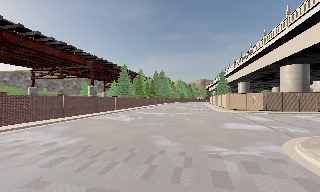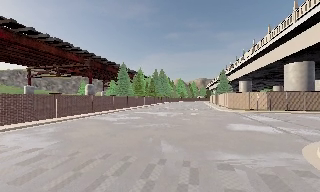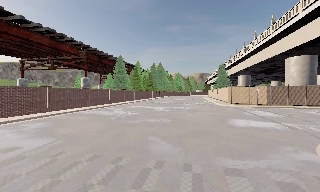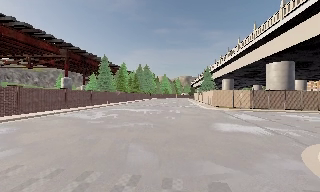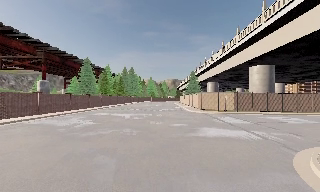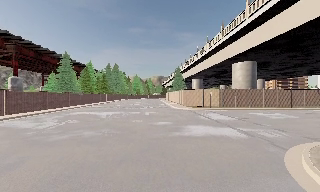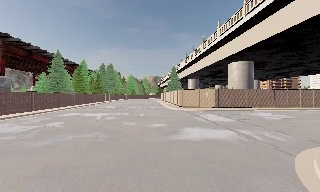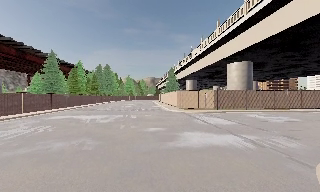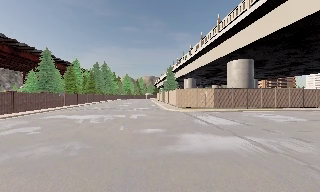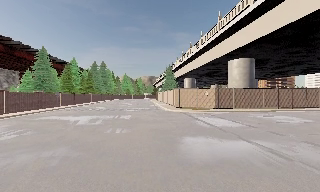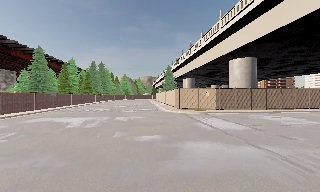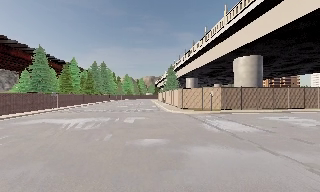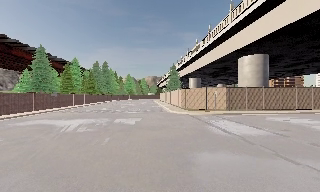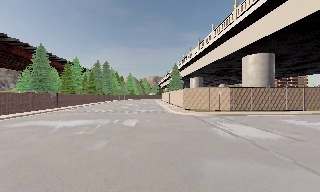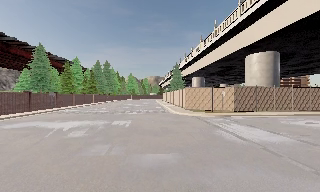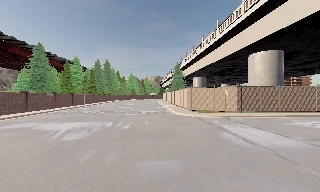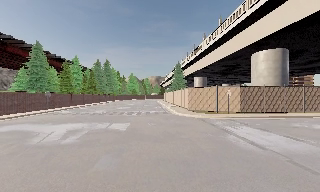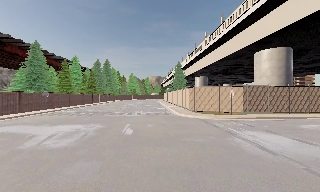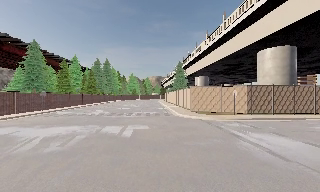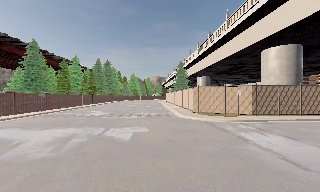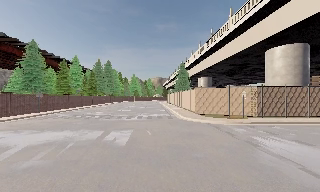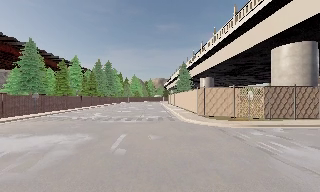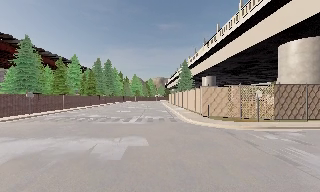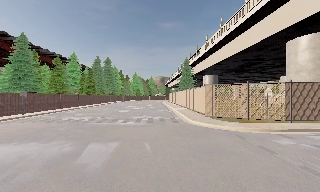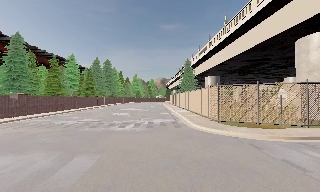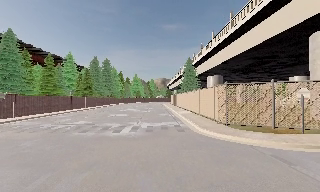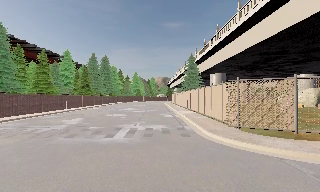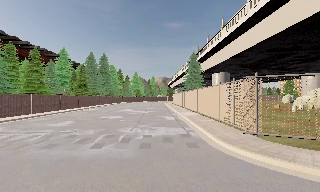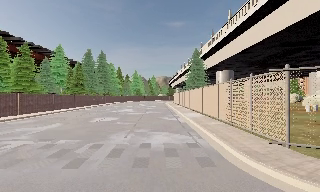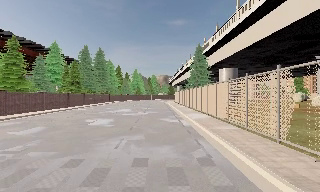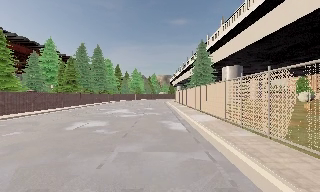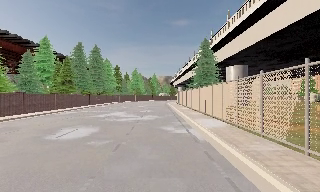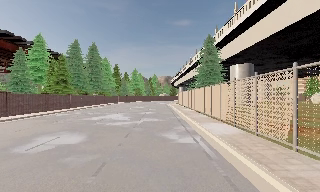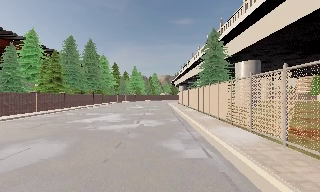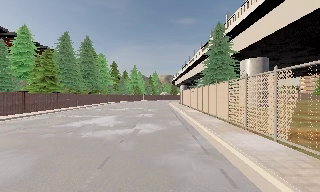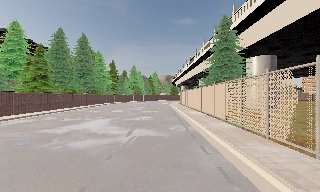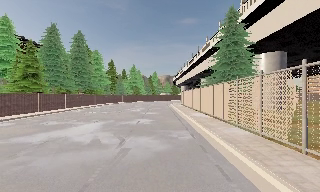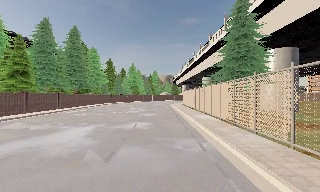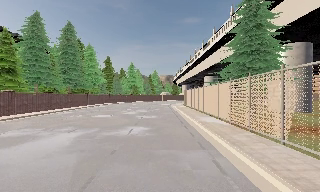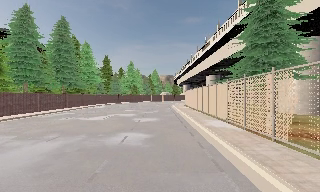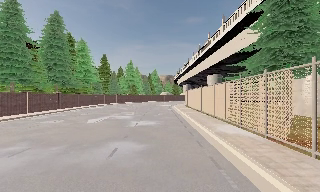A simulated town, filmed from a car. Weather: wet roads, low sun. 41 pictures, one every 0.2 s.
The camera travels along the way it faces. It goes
forward.
0.0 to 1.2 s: The camera pans to its right, which is clockwise from overhead, by about 15 degrees. It travels forward, about 5 m, so what stands in front looms larger.
1.2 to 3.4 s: The camera travels forward, about 8 m, so what stands in front looms larger.
3.4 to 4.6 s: The camera travels forward, about 4.5 m, so what stands in front looms larger. It gains speed.
4.6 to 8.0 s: The camera travels forward, about 30 m, so what stands in front looms larger.
The film runs forward here.
